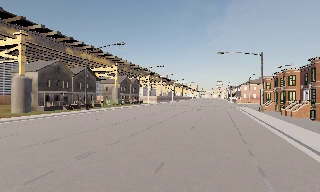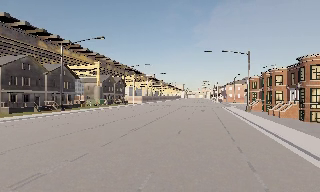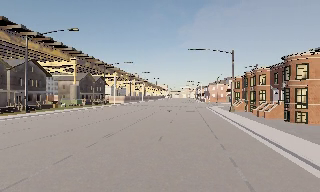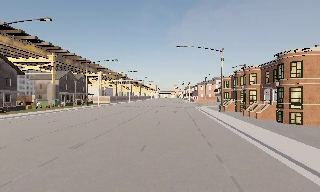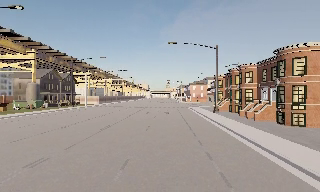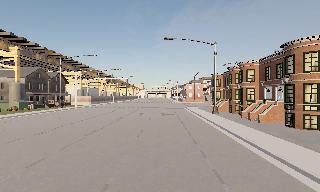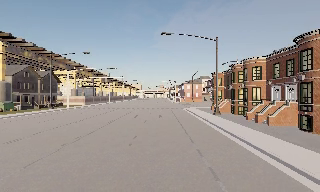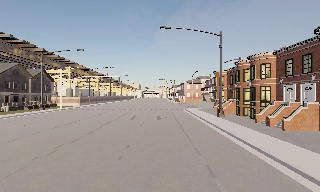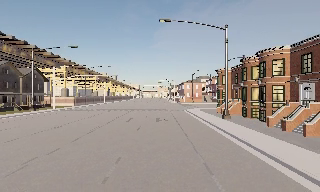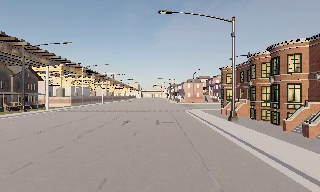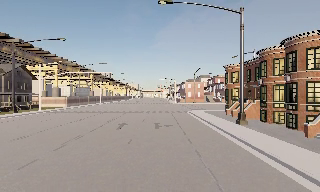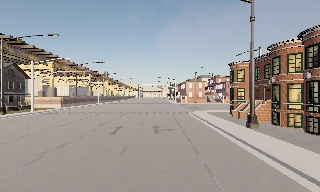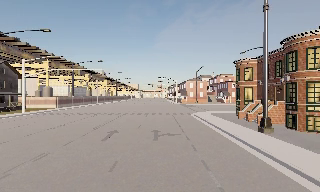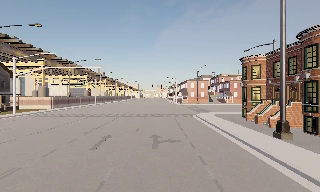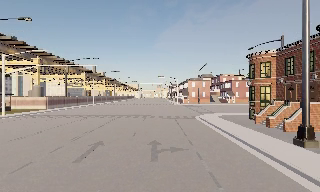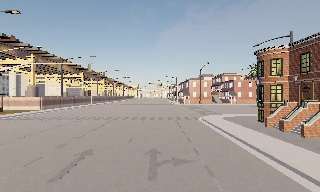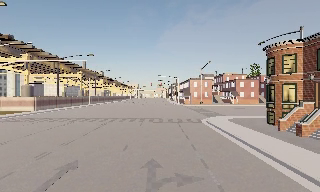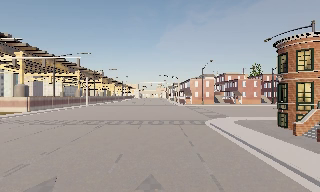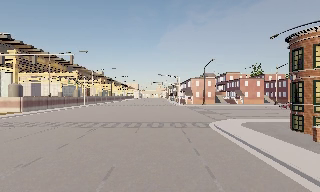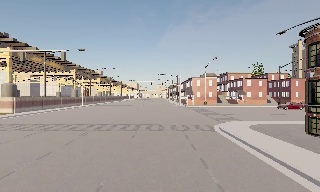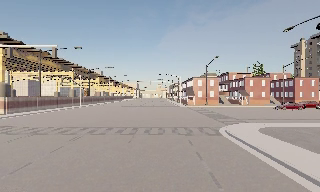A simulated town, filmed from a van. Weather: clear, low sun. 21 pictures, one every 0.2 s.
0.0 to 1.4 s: The scene slides to the left, as the camera pans about 20 degrees to its right. It travels forward, about 13 m, so what stands in front looms larger.
1.4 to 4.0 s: The camera travels forward, about 20 m, so what stands in front looms larger.
The film runs forward here.
